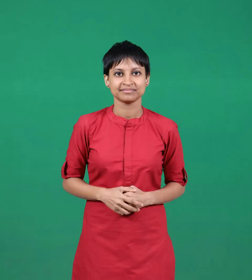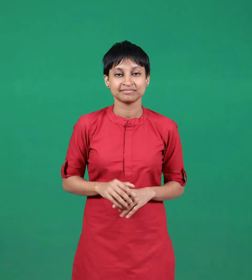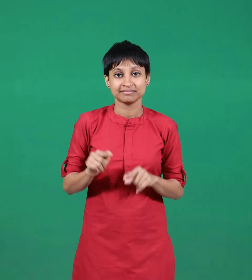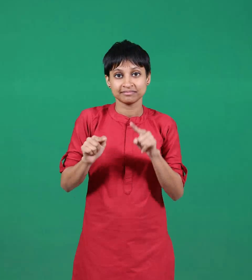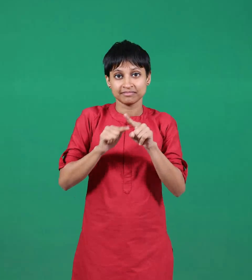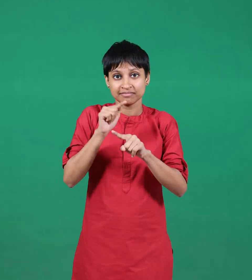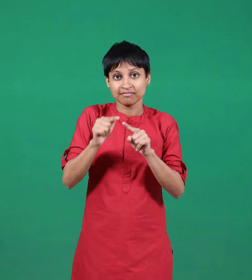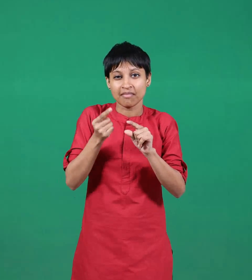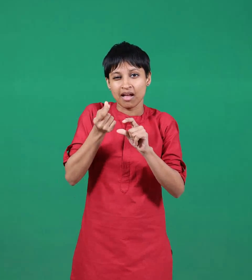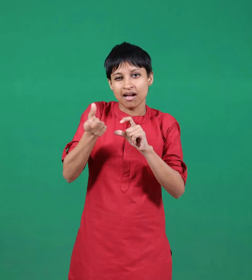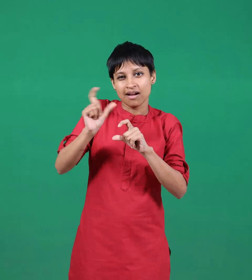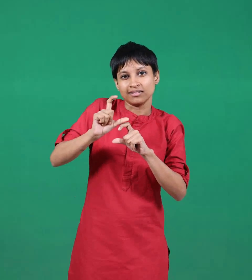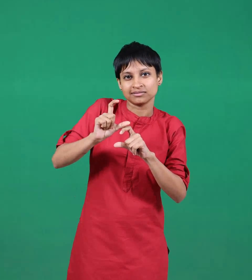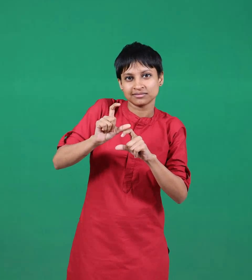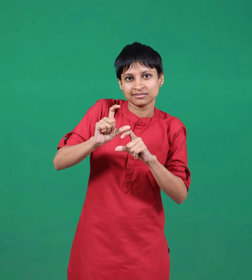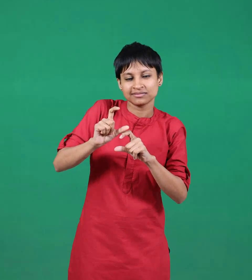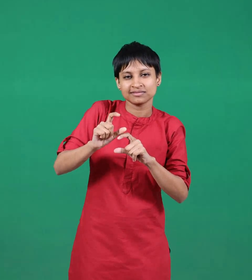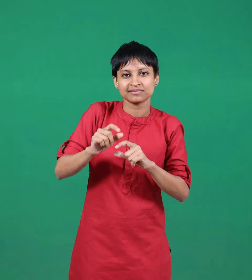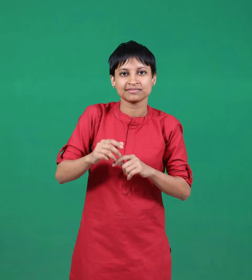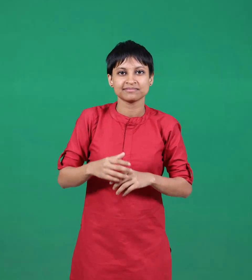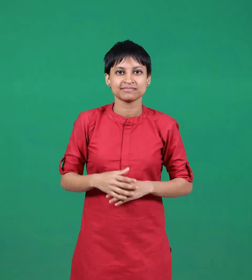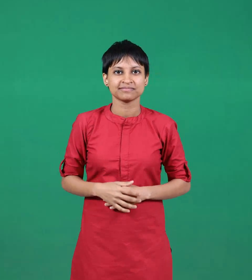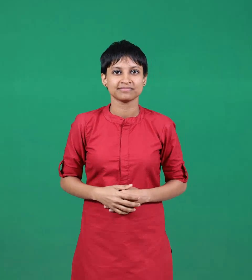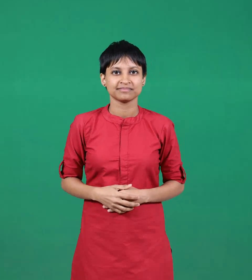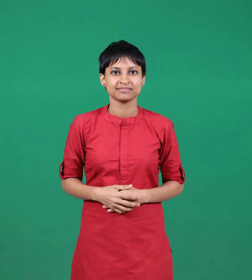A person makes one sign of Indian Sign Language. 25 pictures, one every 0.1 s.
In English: interest
